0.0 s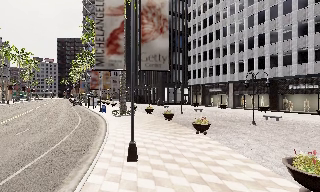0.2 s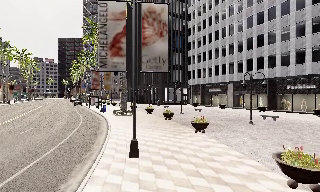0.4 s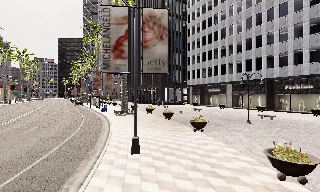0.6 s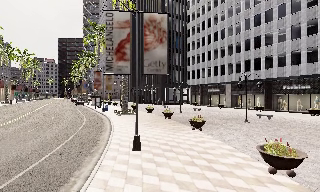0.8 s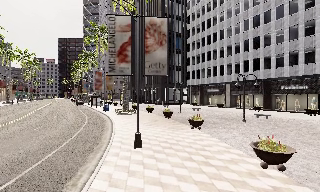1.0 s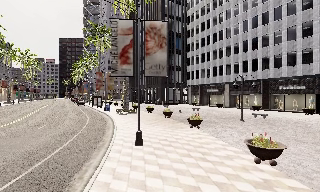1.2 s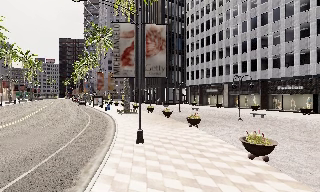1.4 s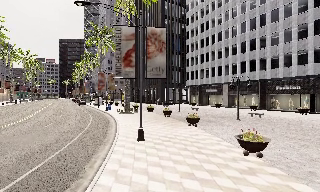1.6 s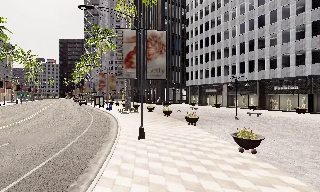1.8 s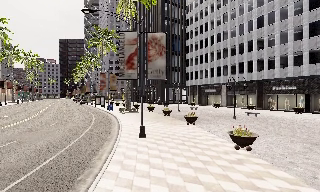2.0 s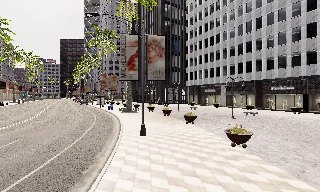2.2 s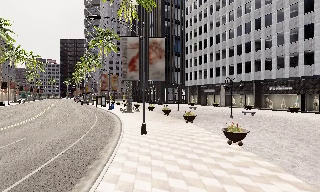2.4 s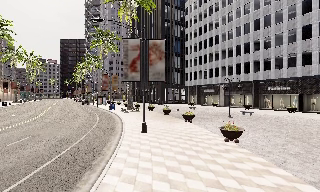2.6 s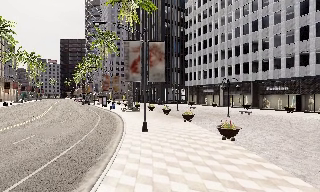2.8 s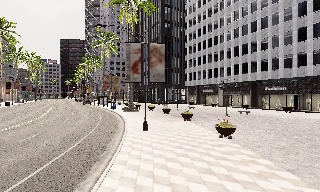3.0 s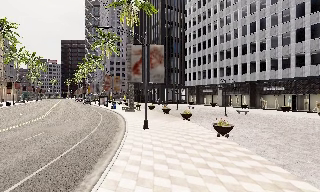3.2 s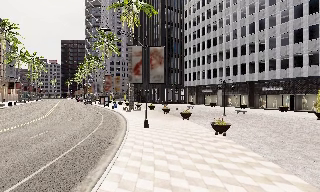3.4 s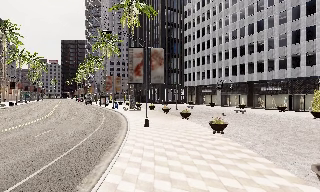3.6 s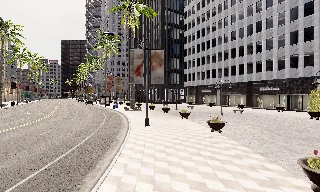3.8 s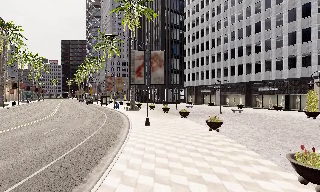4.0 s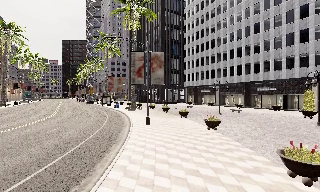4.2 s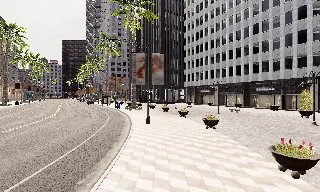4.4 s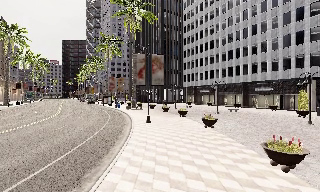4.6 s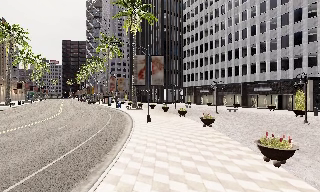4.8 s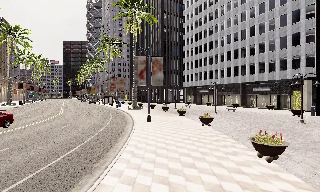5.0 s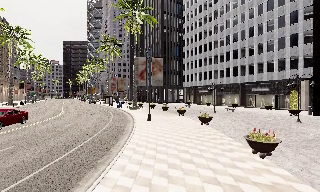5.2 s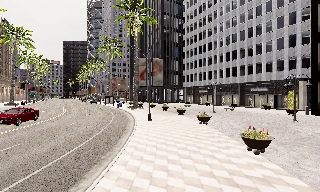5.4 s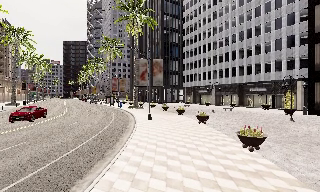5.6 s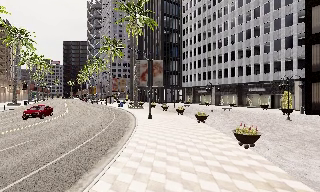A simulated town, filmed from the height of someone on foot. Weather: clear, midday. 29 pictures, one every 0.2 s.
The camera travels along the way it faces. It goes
backward.
0.0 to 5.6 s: The camera travels backward, about 11 m, so what stands in front gets smaller.
The film runs backward here.
